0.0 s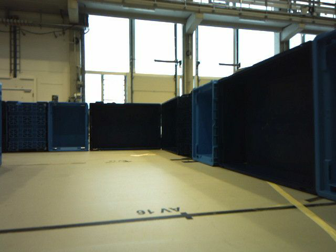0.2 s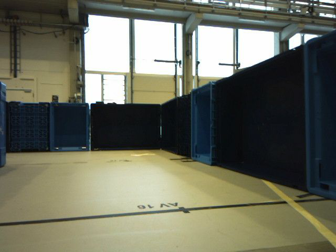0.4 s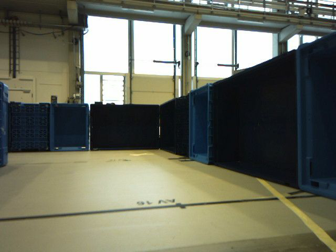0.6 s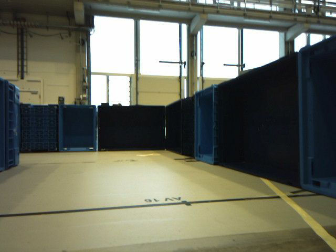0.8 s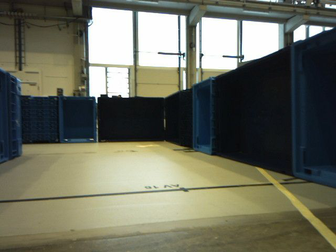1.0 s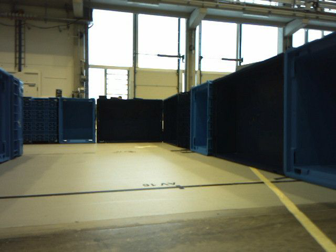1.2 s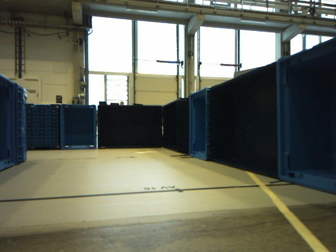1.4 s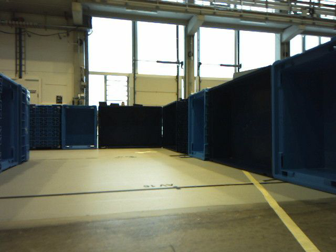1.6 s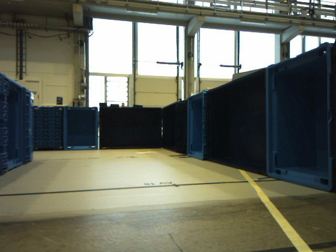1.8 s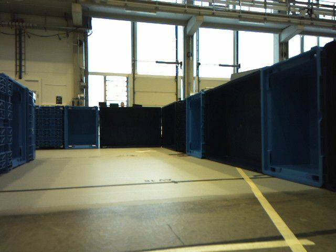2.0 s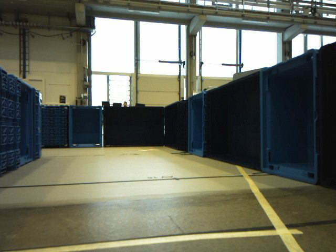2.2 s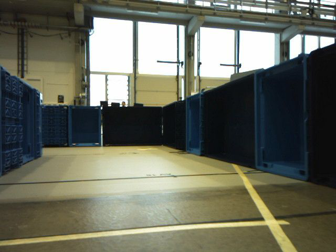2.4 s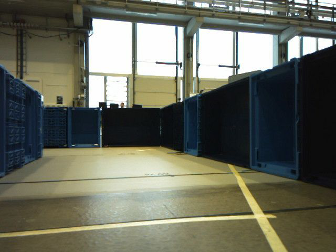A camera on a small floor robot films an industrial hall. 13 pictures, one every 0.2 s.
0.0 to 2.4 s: The camera travels backward, about 0.5 m, so what stands in front gets smaller.
The film runs backward here.
